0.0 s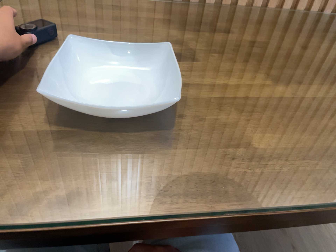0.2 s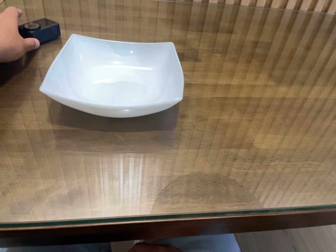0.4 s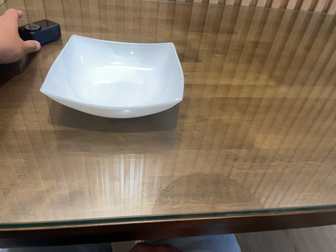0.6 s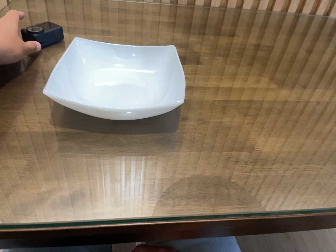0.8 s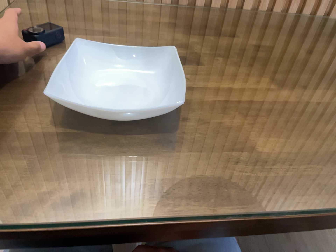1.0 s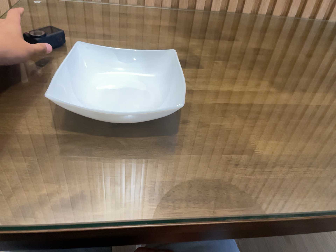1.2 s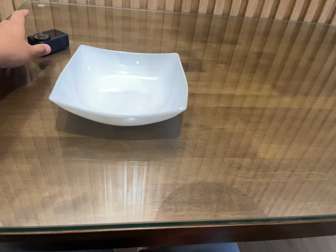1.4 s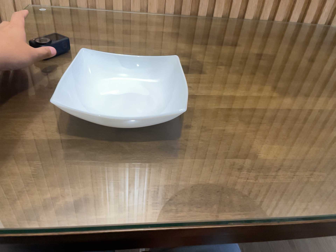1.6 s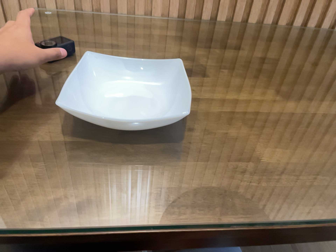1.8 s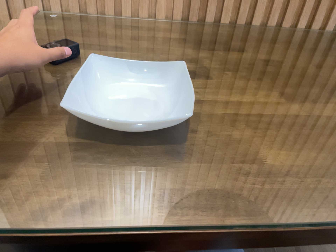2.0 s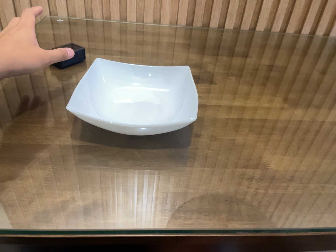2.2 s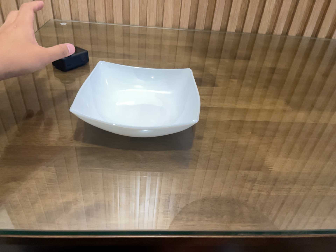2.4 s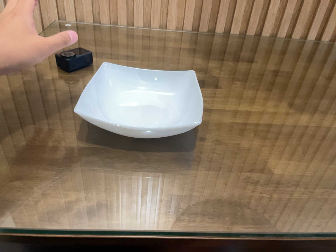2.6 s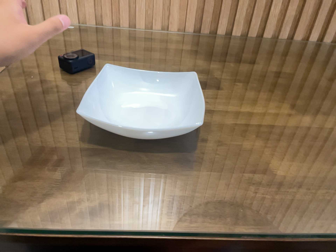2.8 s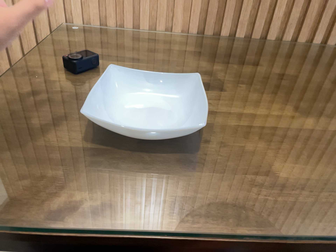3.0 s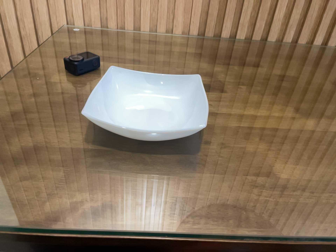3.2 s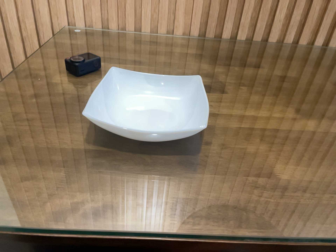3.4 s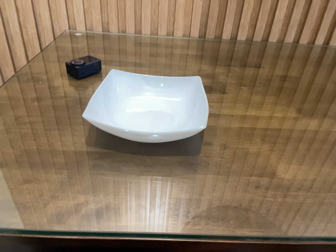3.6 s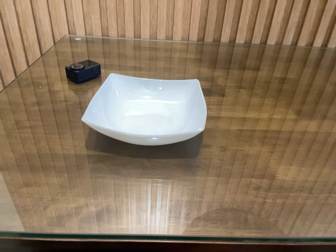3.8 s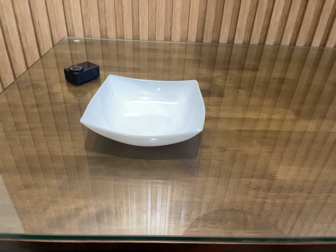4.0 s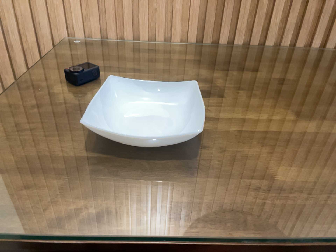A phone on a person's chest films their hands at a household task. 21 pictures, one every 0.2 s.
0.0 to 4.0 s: The camera's aim tips toward the top of its view by about 10 degrees, and the scene shifts downward.
The film runs backward here.
